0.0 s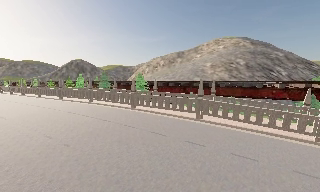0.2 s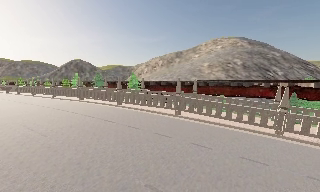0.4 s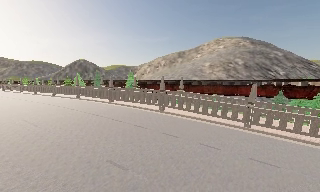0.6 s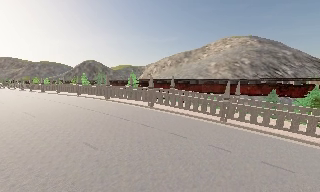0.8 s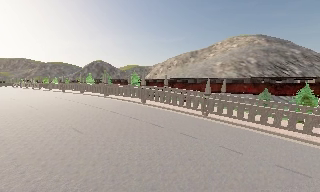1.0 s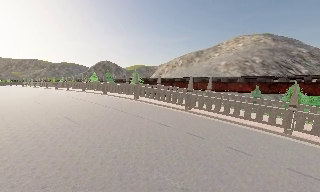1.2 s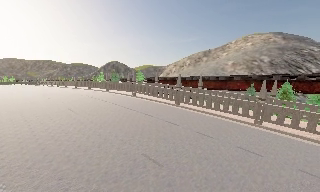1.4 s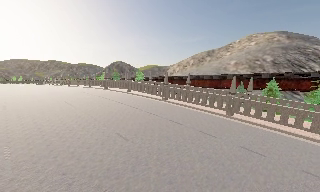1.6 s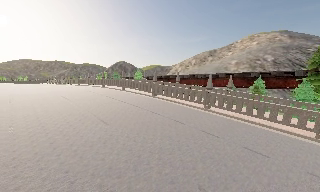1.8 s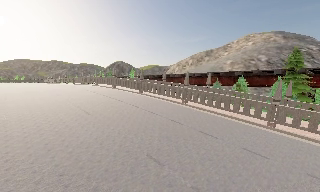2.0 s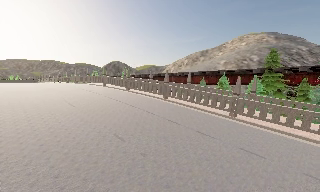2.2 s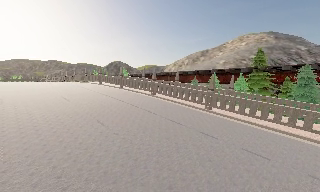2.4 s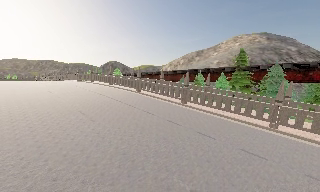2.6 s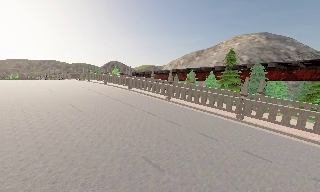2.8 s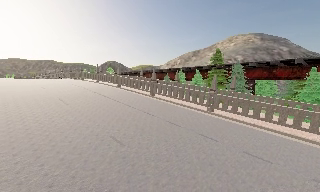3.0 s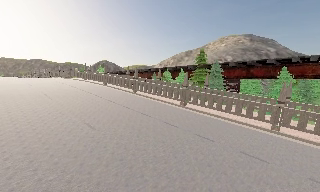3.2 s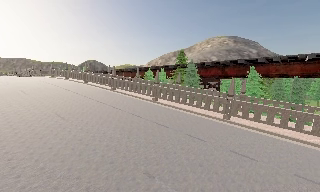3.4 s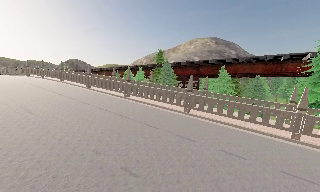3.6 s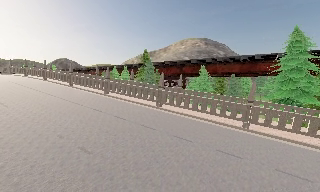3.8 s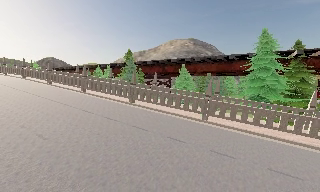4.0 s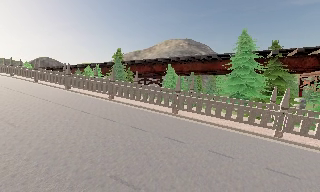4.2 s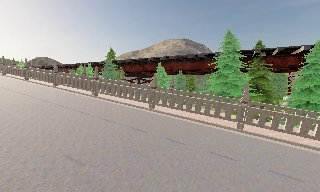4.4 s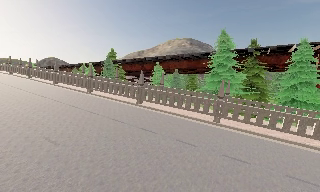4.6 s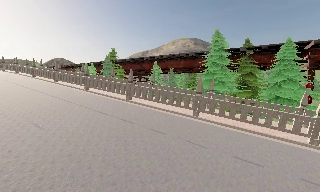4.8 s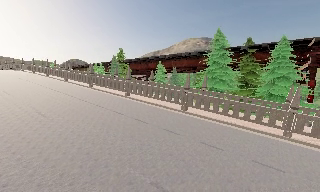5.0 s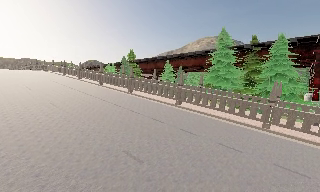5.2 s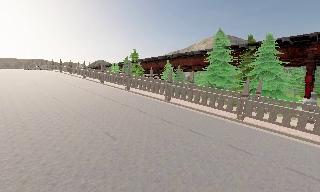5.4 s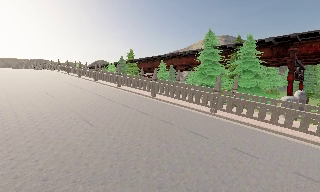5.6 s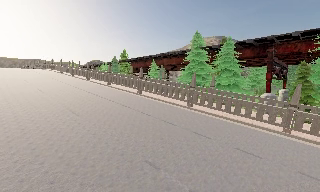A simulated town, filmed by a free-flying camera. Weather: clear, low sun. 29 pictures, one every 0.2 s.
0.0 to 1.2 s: The camera pans to its left, which is counterclockwise from overhead, by about 10 degrees. It travels to its right and backward, about 11 m, so close, fixed things drift to the left.
1.2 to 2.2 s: The camera travels to its right and backward, about 10 m, so close, fixed things drift to the left.
2.2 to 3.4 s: The camera swings to its right by about 10 degrees, and the scene slides to the left. It travels to its right and backward, about 11 m, so close, fixed things drift to the left.
3.4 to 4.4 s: The camera travels to its right and backward, about 9 m, so close, fixed things drift to the left.
4.4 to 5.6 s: The camera pans to its left, which is counterclockwise from overhead, by about 15 degrees. It travels to its right and backward, about 11 m, so close, fixed things drift to the left.
The film runs backward here.
